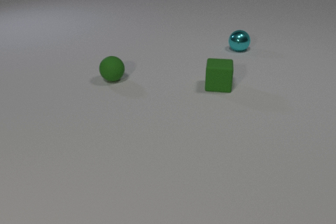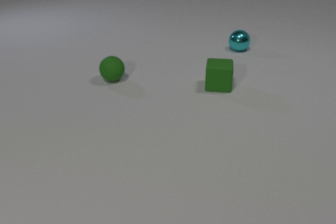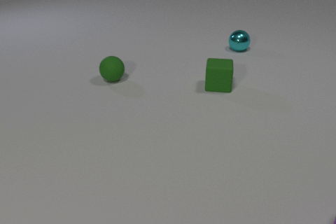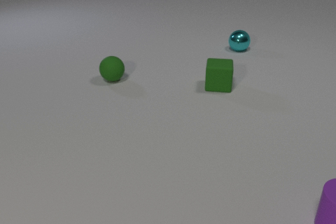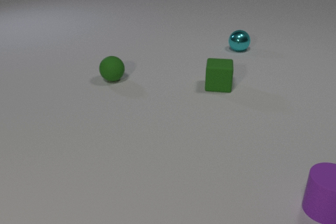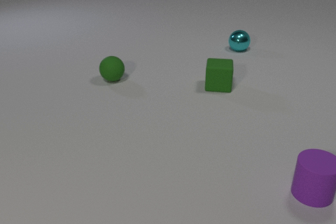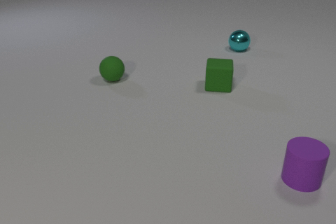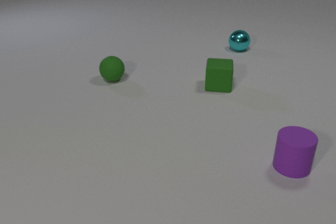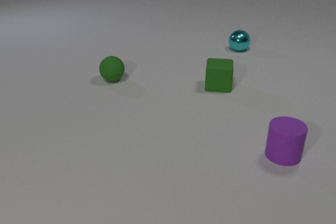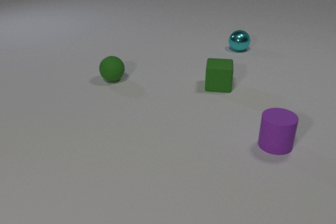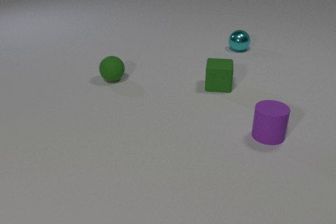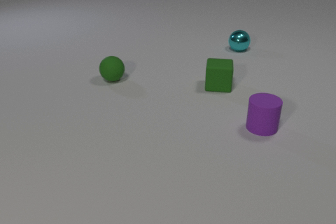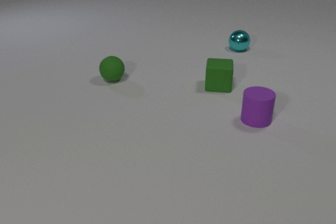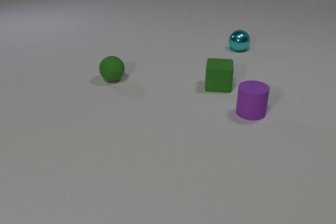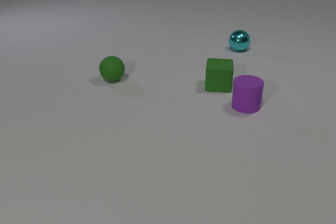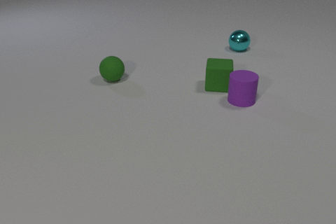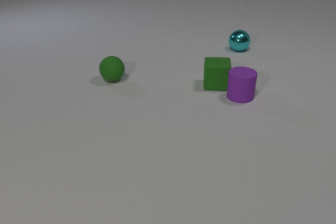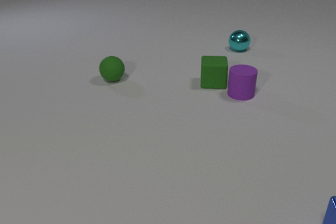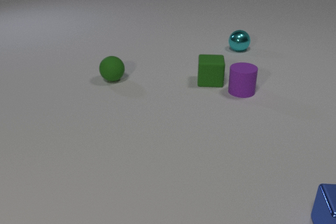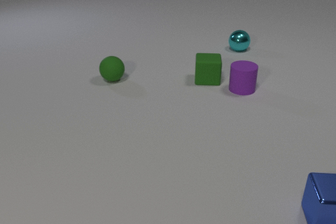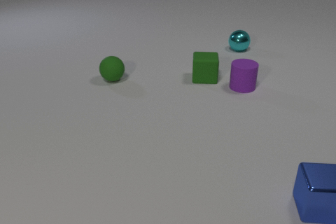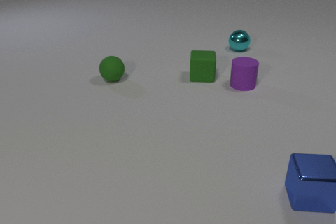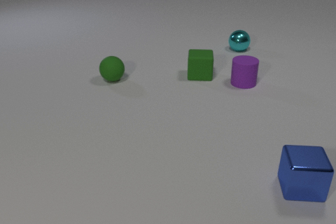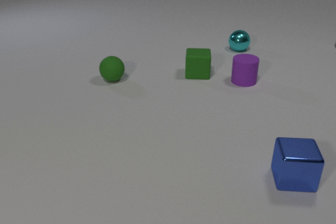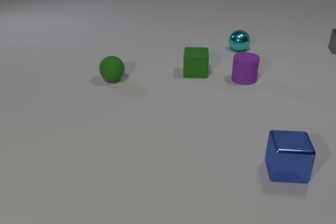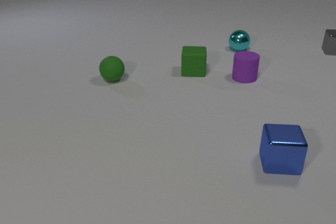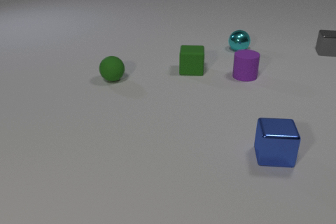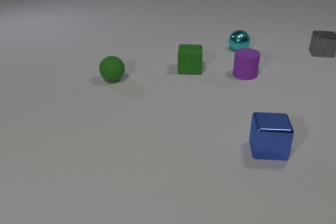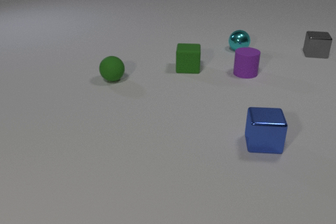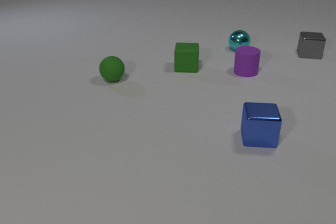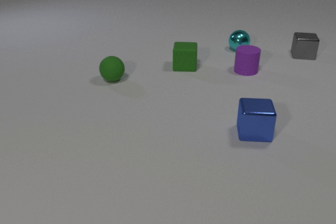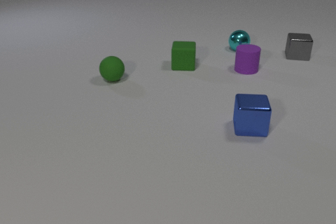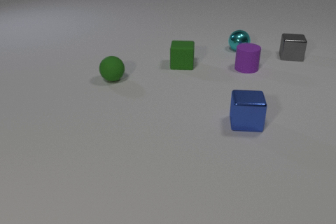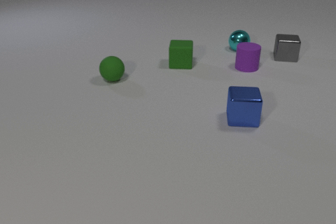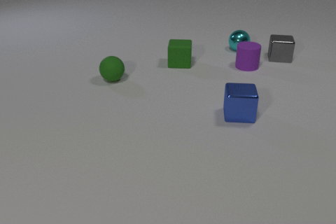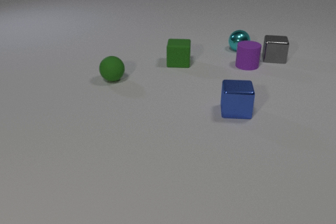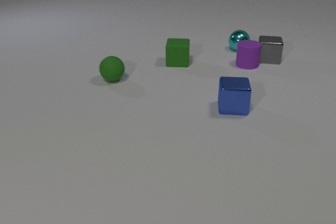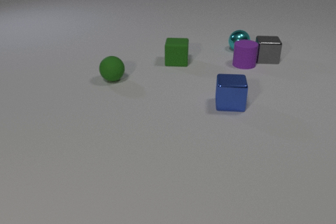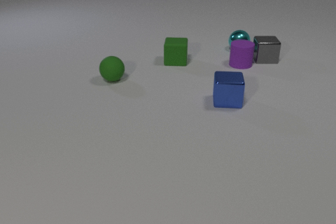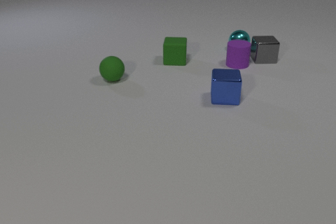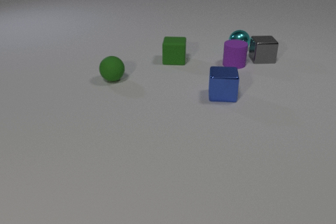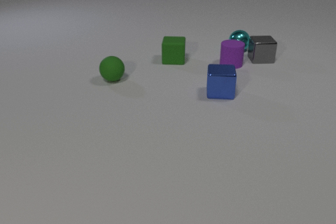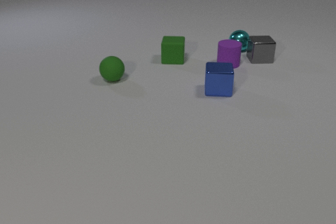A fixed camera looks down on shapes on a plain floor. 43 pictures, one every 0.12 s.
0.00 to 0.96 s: The purple rubber cylinder comes in at the right edge, slides away from the camera and to the left.
0.96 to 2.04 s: The purple rubber cylinder slides away from the camera and to the left. The green rubber cube slides away from the camera and to the left. The blue metal cube comes in at the right edge. The purple rubber cylinder and the green rubber cube collide.
2.04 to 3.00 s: The purple rubber cylinder slides away from the camera. The green rubber cube slides away from the camera and to the left. The gray metal cube comes in at the right edge, slides to the left and toward the camera. The blue metal cube slides away from the camera and to the left.
3.00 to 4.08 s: The purple rubber cylinder slides away from the camera. The green rubber cube slides away from the camera and to the left. The gray metal cube slides to the left and toward the camera. The blue metal cube slides away from the camera and to the left.
4.08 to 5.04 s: The purple rubber cylinder slides to the left. The green rubber cube slides away from the camera and to the left. The gray metal cube slides to the left and toward the camera. The blue metal cube slides away from the camera and to the left. The purple rubber cylinder and the gray metal cube collide.
Are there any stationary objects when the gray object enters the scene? yes.
What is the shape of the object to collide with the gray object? cylinder.
How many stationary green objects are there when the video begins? 2.
